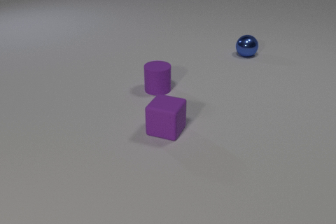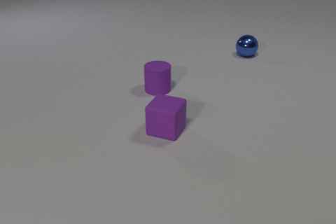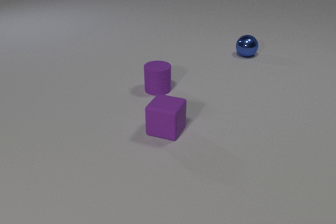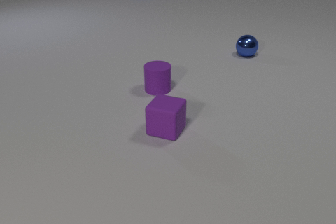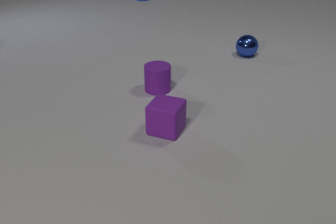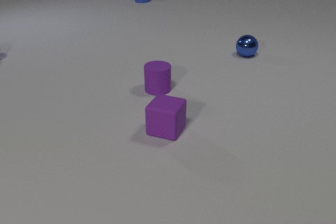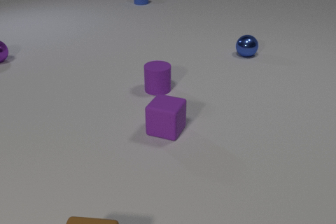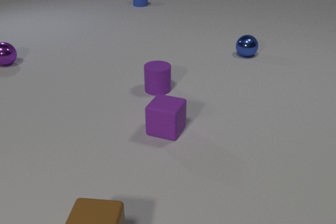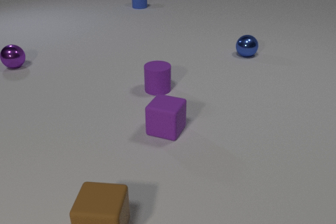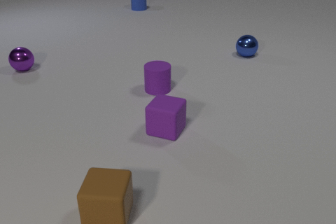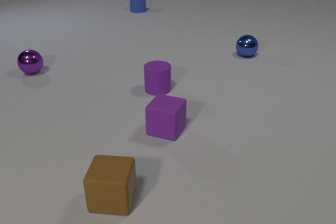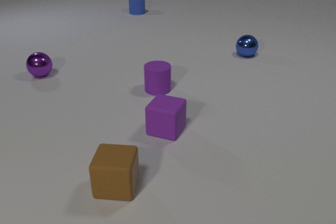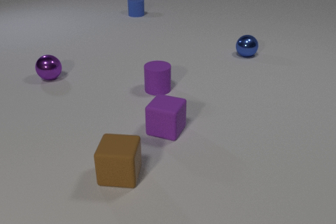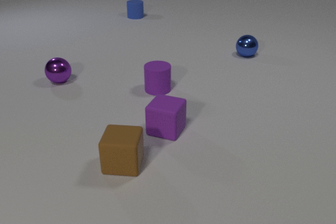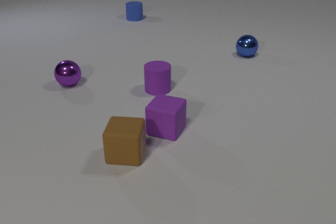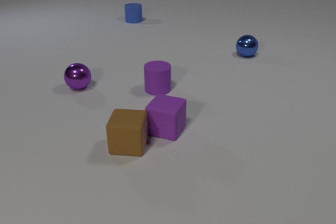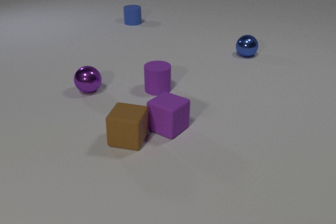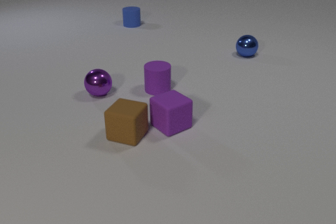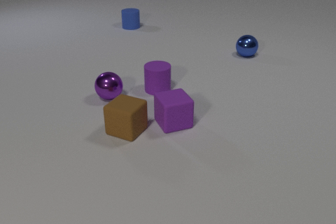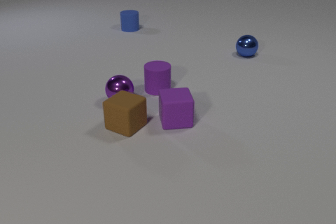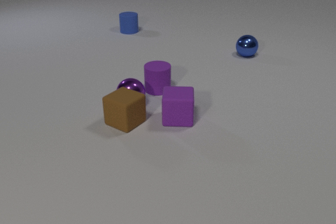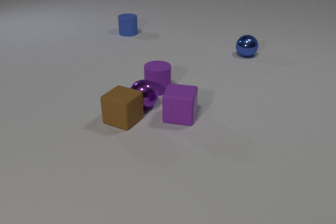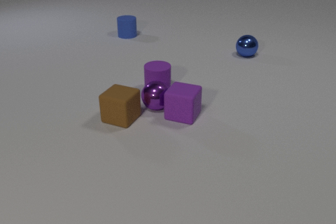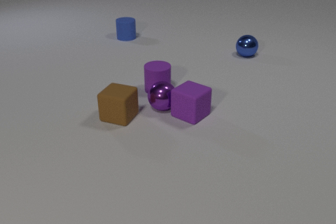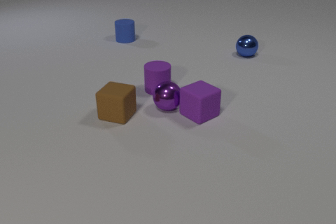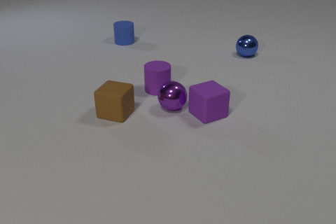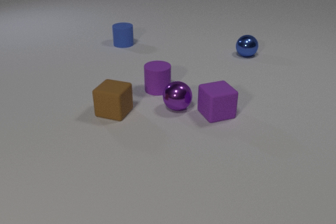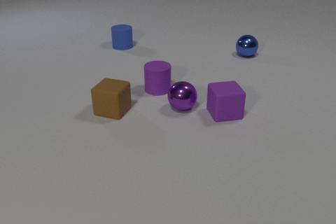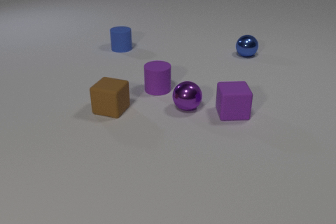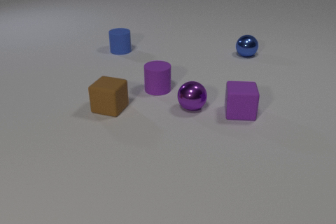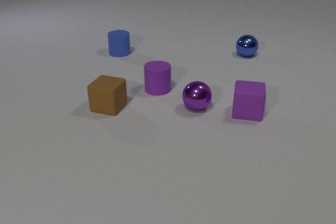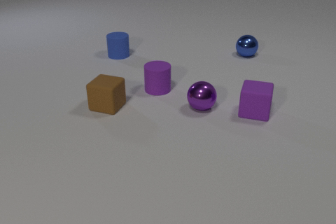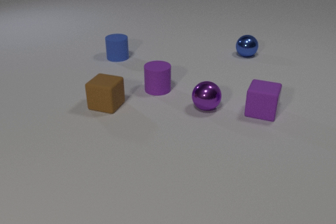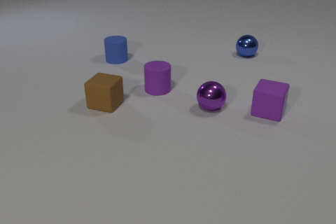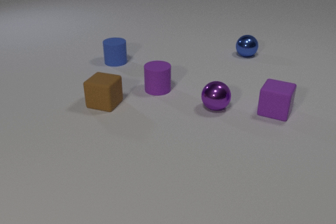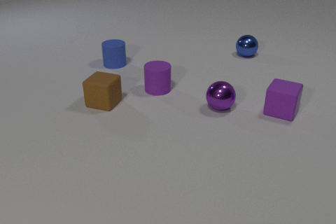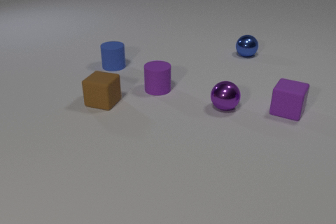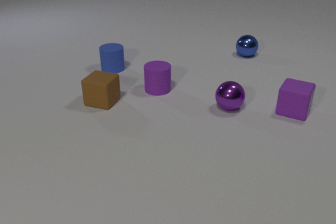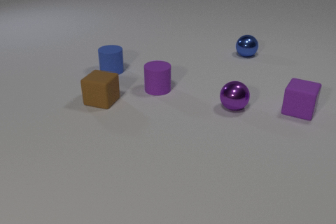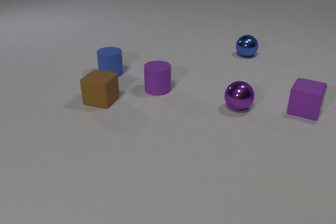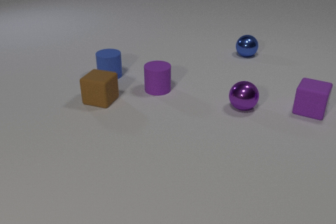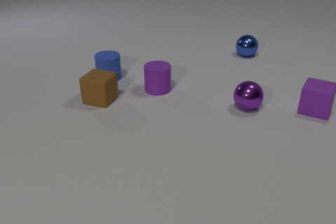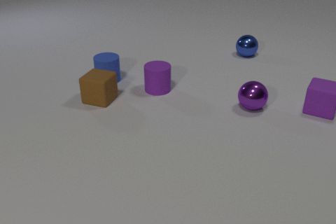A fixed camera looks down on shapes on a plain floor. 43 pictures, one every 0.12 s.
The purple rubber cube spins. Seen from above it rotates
clockwise.
The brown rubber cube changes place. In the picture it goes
away from the camera.
0.00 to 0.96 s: The brown rubber cube comes in at the bottom edge, slides away from the camera. The purple metal sphere comes in at the left edge, rolls toward the camera and to the right. The blue rubber cylinder comes in at the top edge, slides toward the camera.
0.96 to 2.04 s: The brown rubber cube slides away from the camera. The purple metal sphere rolls toward the camera and to the right. The purple rubber cube slides away from the camera, spins clockwise seen from above by about 30 degrees, its near face sliding to the left. The blue rubber cylinder slides toward the camera. The brown rubber cube and the purple rubber cube collide.
2.04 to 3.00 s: The brown rubber cube slides away from the camera. The purple metal sphere rolls to the right and toward the camera. The purple rubber cube slides to the right and away from the camera, spins clockwise seen from above by about 90 degrees, its near face sliding to the left. The blue rubber cylinder slides toward the camera. The brown rubber cube and the purple metal sphere collide. The purple metal sphere and the purple rubber cube collide.
3.00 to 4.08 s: The brown rubber cube slides away from the camera and to the left. The purple metal sphere rolls to the right. The purple rubber cube slides to the right, spins so that its near face slides to the left, clockwise seen from above. The blue rubber cylinder slides toward the camera.
4.08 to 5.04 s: The brown rubber cube slides away from the camera. The purple metal sphere rolls to the right. The purple rubber cube slides to the right and away from the camera. The blue rubber cylinder slides toward the camera.
How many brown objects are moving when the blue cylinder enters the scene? 0.
What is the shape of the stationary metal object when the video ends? sphere.
What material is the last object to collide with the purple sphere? rubber.
